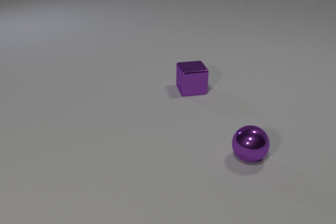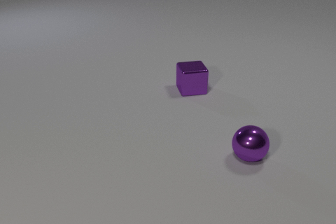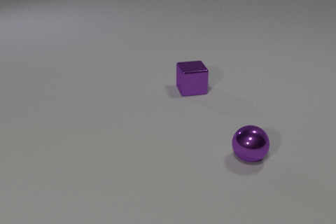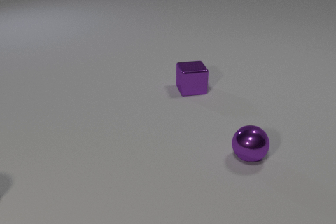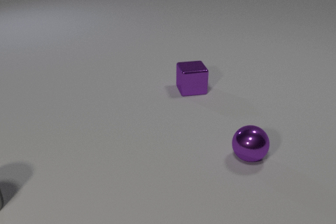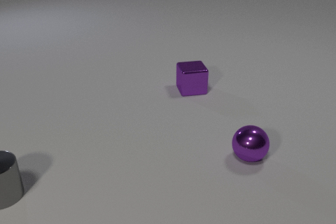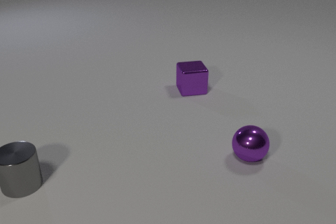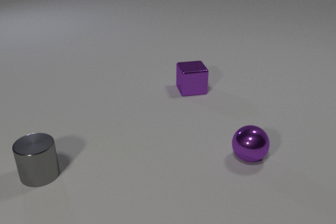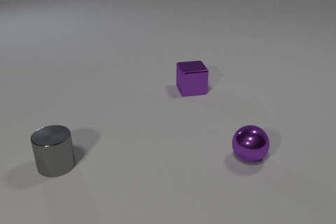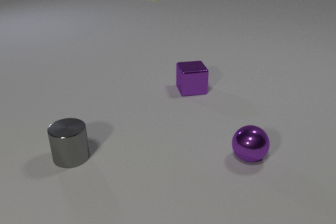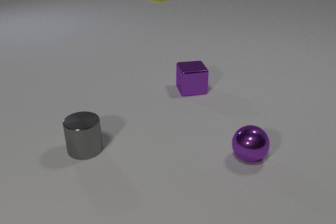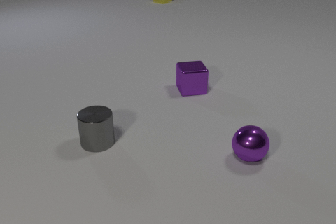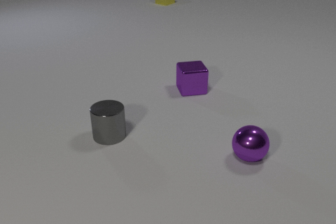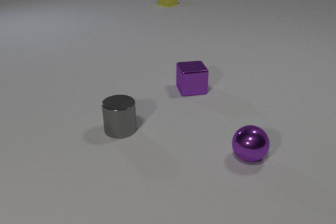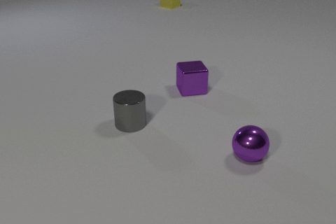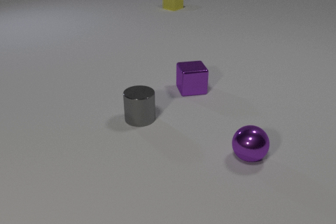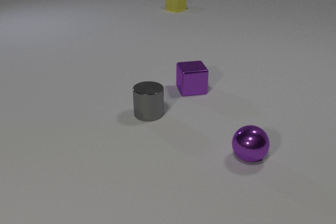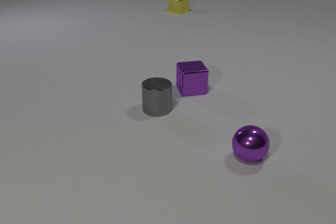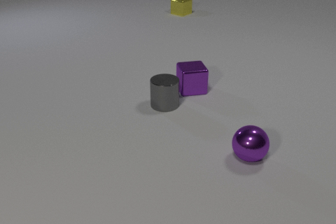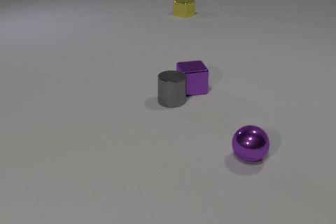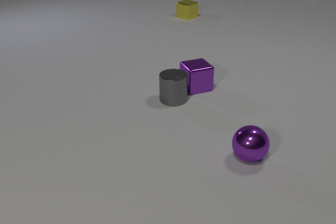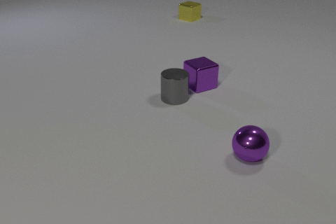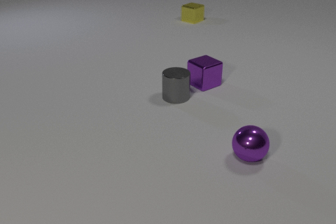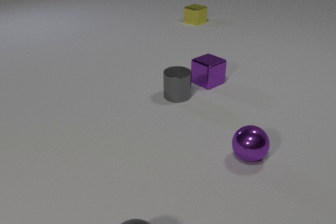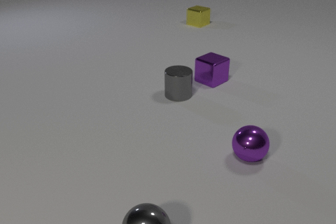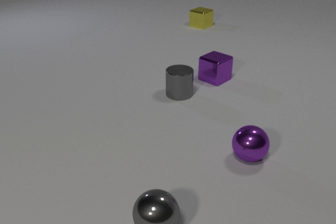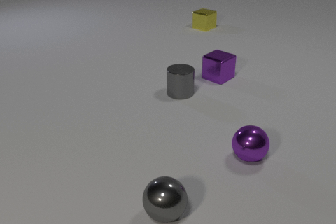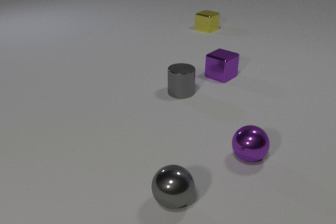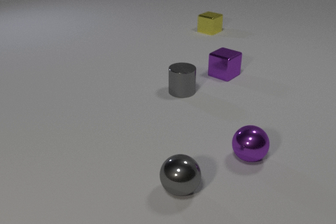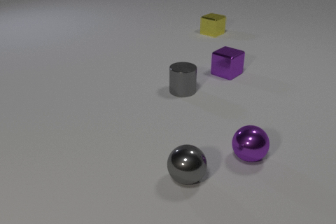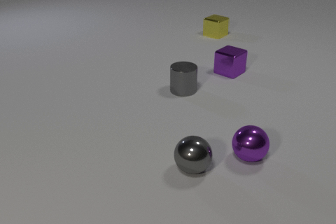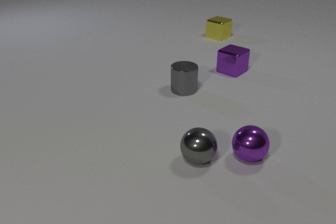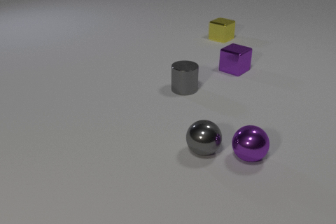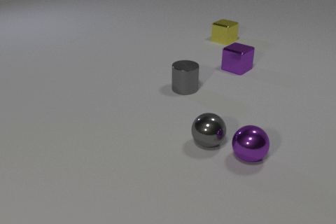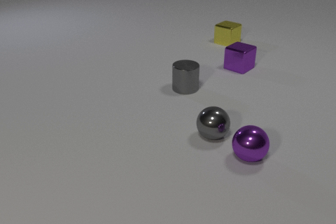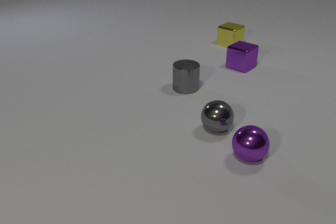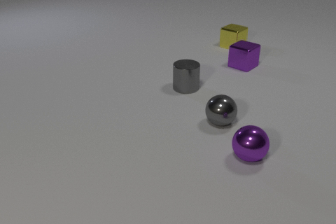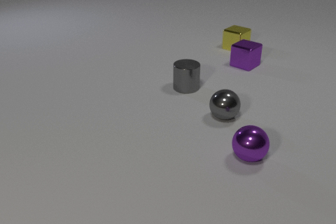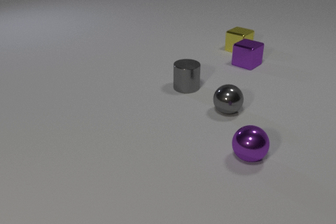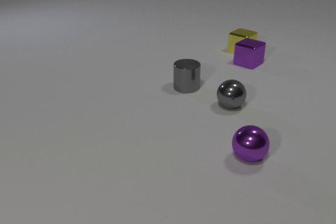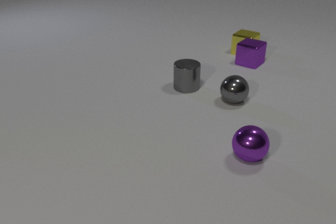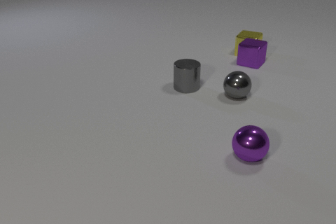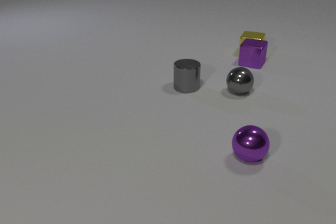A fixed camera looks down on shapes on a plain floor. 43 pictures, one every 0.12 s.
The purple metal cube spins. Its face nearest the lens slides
to the right.
The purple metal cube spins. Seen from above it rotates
counterclockwise.
0.00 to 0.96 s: The gray metal cylinder comes in at the left edge, slides to the right and away from the camera. The yellow metal cube comes in at the top edge.
0.96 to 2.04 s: The gray metal cylinder slides to the right and away from the camera. The yellow metal cube slides toward the camera and to the right.
2.04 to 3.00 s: The gray metal cylinder slides away from the camera and to the right. The purple metal cube slides away from the camera and to the right, spins so that its near face slides to the right, counterclockwise seen from above. The yellow metal cube slides toward the camera and to the right. The gray metal sphere comes in at the bottom edge, rolls away from the camera and to the right. The gray metal cylinder and the purple metal cube collide.
3.00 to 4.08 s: The gray metal cylinder slides away from the camera and to the right. The purple metal cube slides away from the camera and to the right. The yellow metal cube slides toward the camera and to the right. The gray metal sphere rolls away from the camera.
4.08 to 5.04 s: The purple metal cube slides away from the camera and to the right. The yellow metal cube slides toward the camera and to the right. The gray metal sphere rolls away from the camera. The purple metal cube and the yellow metal cube collide.
What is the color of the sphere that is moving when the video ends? gray.
What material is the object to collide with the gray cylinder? metal.
How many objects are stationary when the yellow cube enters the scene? 2.
